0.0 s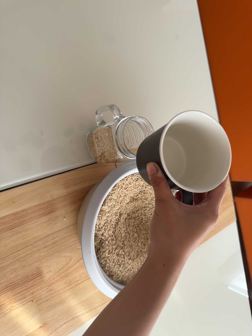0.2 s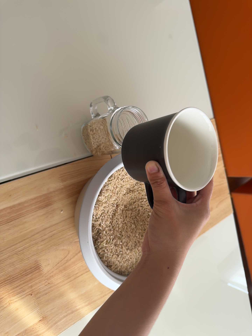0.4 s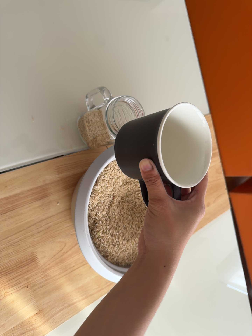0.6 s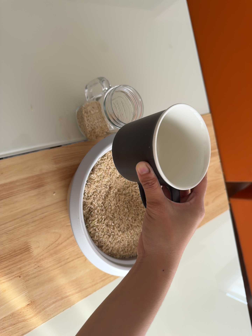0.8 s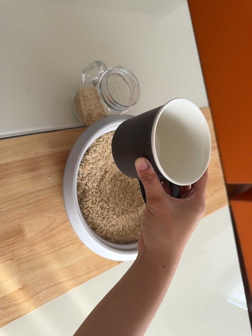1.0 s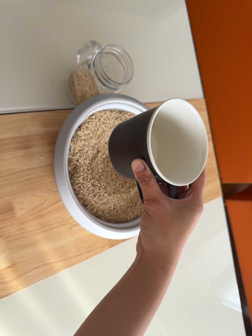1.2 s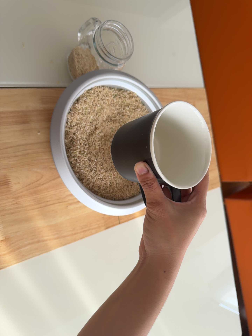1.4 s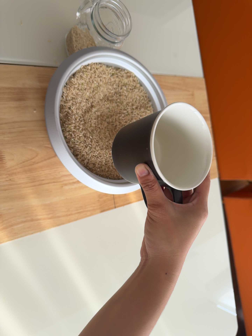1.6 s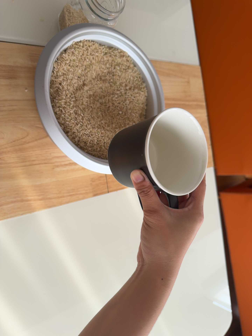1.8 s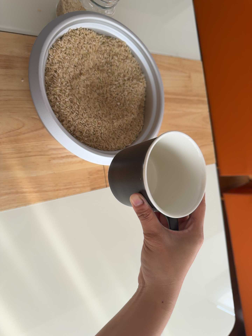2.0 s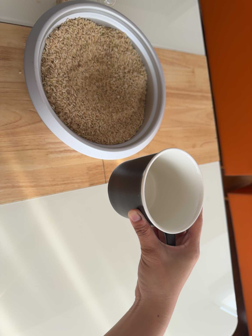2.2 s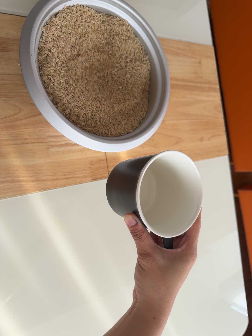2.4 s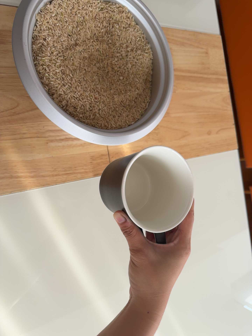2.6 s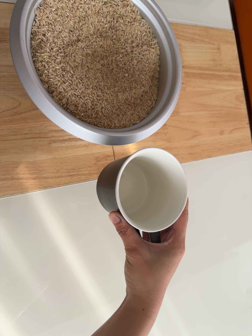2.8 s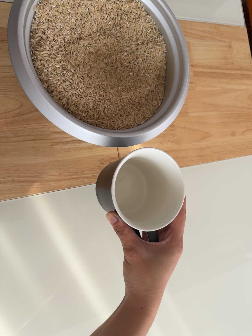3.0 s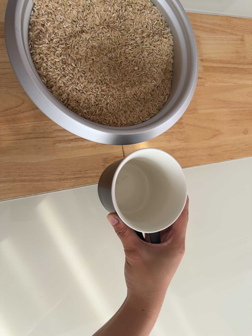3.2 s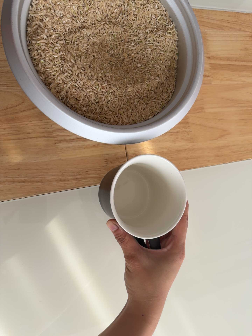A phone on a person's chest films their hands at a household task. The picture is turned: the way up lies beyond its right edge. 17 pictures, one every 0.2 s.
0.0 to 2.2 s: The camera travels toward the bottom of its view, about 32 cm, so close, fixed things drift upward.
2.2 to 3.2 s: The camera pans to its left by about 10 degrees. It travels forward and to its right, about 10 cm, so what stands in front looms larger.
The film runs forward here.
